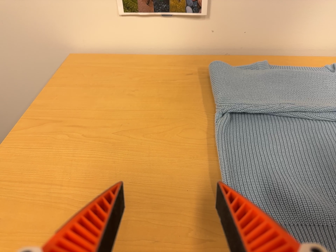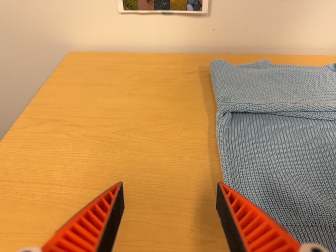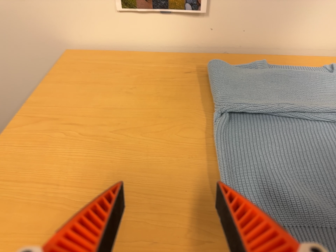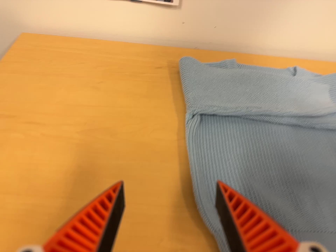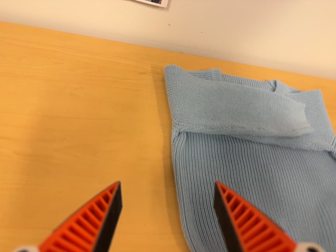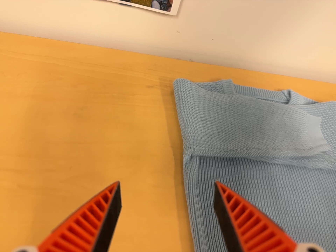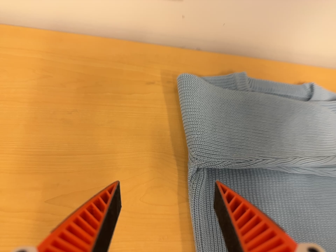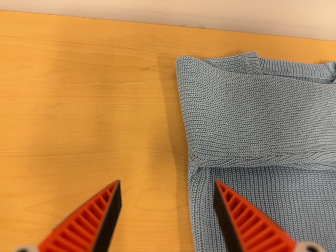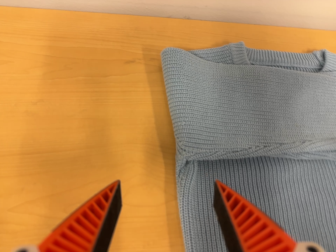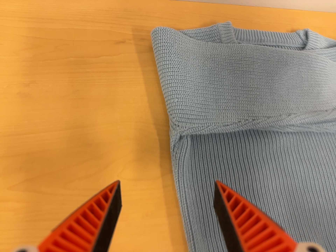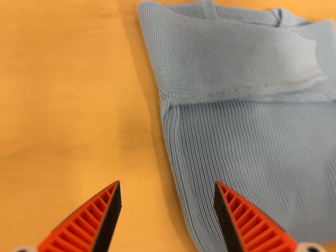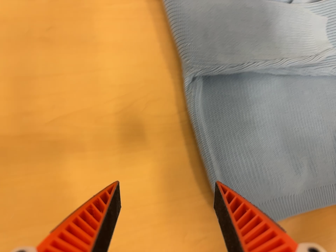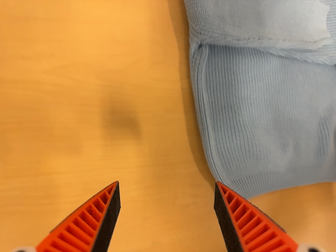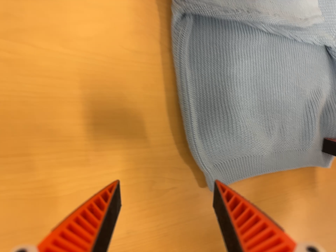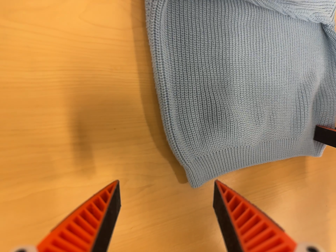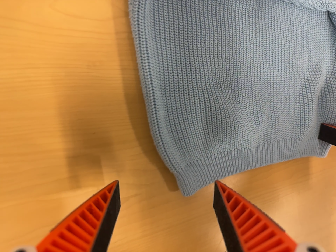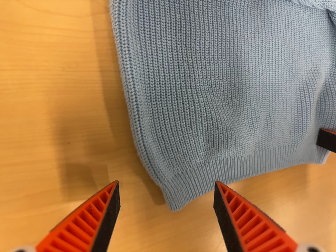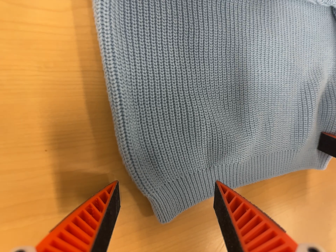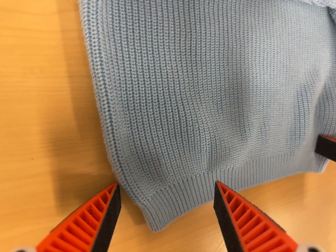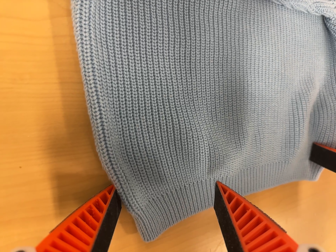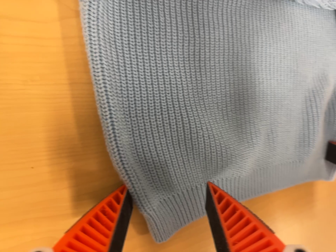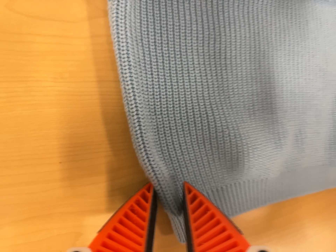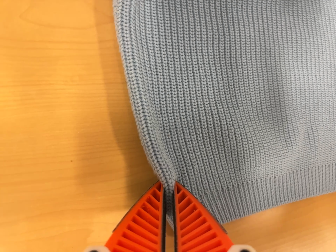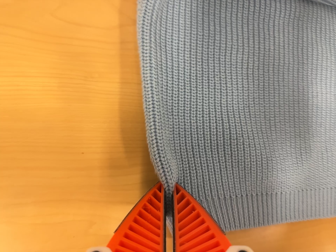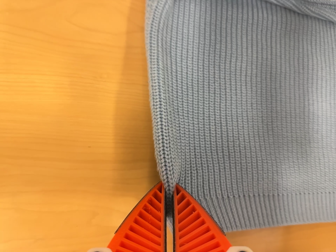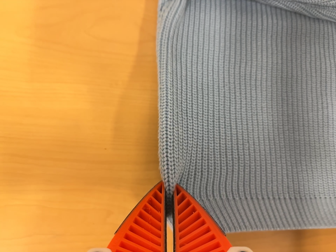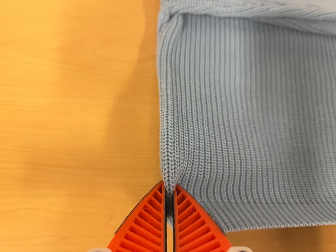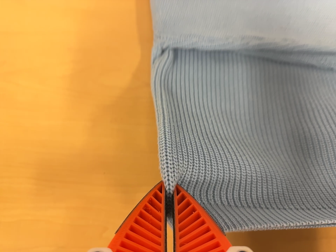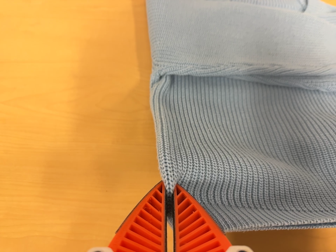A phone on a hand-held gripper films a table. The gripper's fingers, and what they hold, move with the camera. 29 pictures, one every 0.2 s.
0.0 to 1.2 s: The camera pans to its right by about 15 degrees. It travels toward the top of its view and forward, about 26 cm. Its aim tips toward the bottom of its view by about 20 degrees.
1.2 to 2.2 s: The camera travels toward the bottom of its view, about 6 cm, so close, fixed things drift upward. Its aim tips toward the bottom of its view by about 15 degrees, and the scene shifts upward.
2.2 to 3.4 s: The camera pans to its right by about 10 degrees. It travels forward, about 16 cm, so what stands in front looms larger. Its aim tips toward the bottom of its view by about 15 degrees, and the scene shifts upward.
3.4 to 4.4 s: The camera pans to its left by about 10 degrees.
4.4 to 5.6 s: The camera pans to its left by about 15 degrees. It travels backward and to its right, about 12 cm, so what stands in front gets smaller. Its aim tips toward the top of its view by about 20 degrees, and the scene shifts downward.
The film runs forward here.
